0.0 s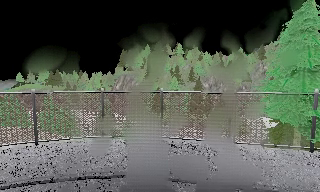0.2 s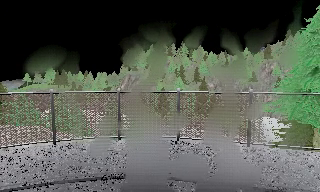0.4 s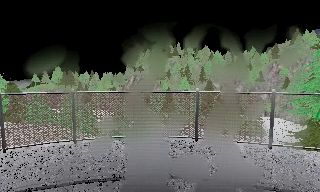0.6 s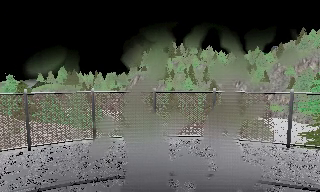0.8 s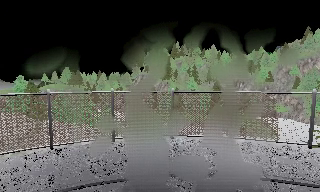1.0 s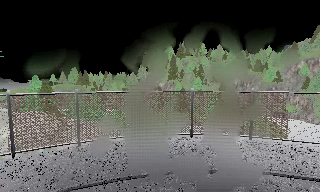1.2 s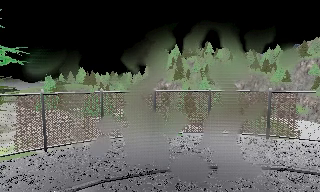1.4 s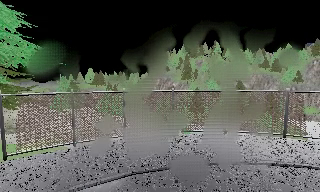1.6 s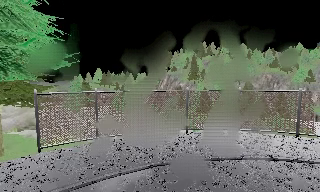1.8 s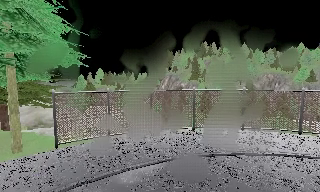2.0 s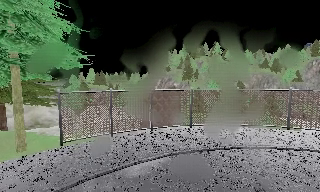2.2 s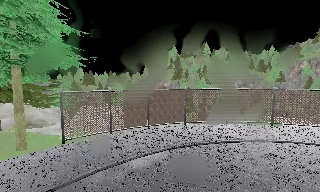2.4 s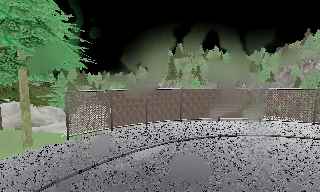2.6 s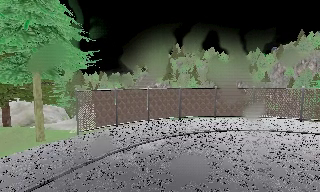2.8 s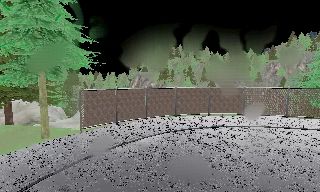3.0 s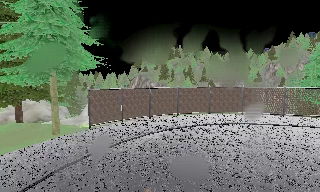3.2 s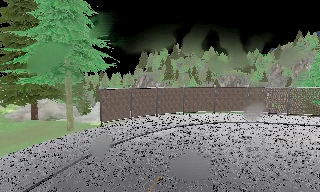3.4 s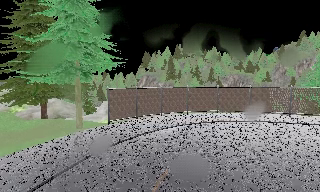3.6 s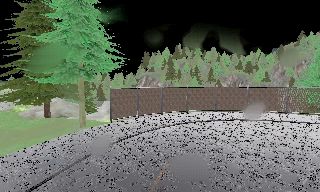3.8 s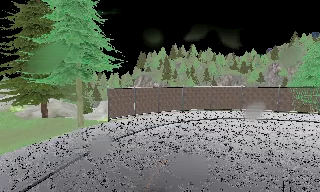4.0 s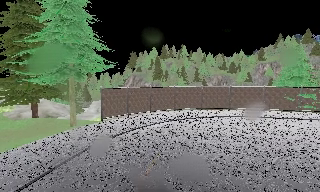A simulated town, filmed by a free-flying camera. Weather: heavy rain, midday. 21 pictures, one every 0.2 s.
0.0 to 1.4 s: The scene slides to the right, as the camera pans about 10 degrees to its left. It travels to its left, about 6 m, so close, fixed things drift to the right.
1.4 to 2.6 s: The camera travels backward and to its left, about 5 m, so what stands in front gets smaller.
2.6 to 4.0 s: The camera travels backward, about 4.5 m, so what stands in front gets smaller. It loses speed.
The film runs backward here.
